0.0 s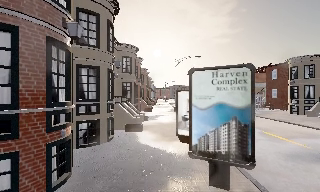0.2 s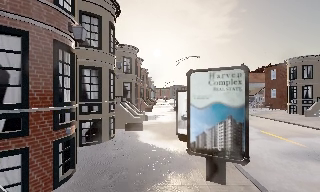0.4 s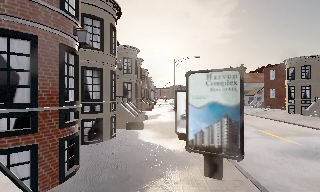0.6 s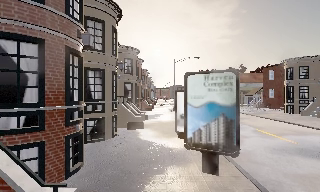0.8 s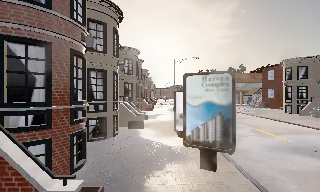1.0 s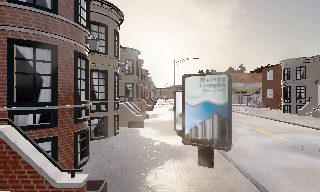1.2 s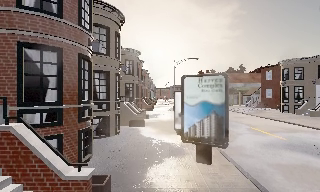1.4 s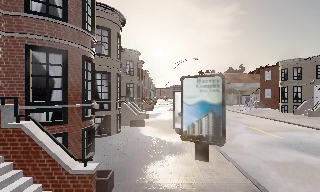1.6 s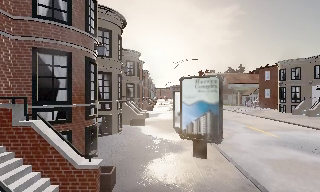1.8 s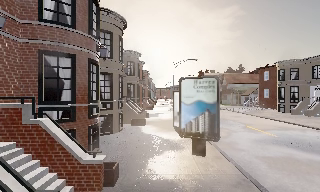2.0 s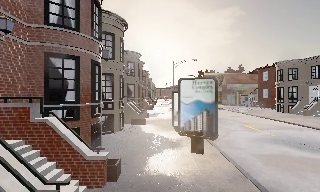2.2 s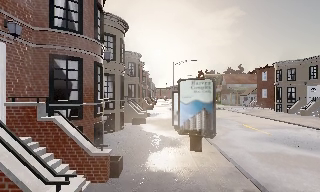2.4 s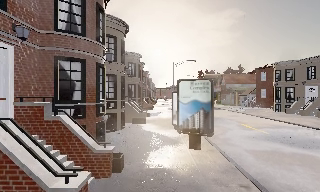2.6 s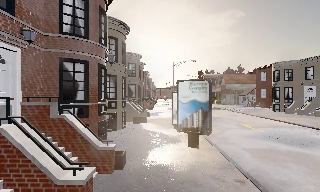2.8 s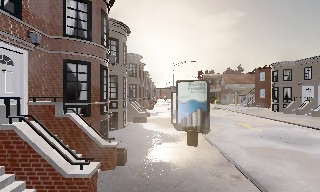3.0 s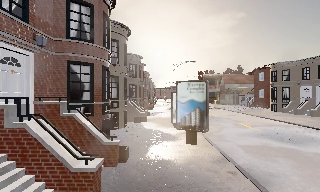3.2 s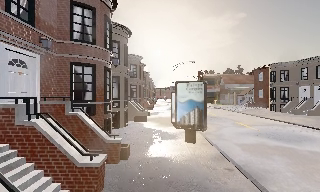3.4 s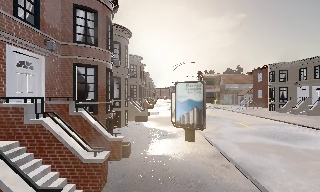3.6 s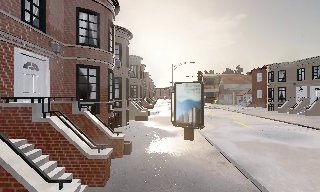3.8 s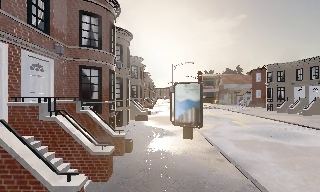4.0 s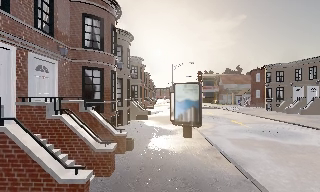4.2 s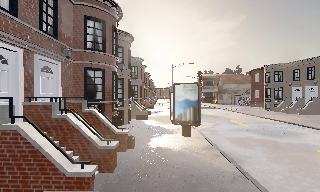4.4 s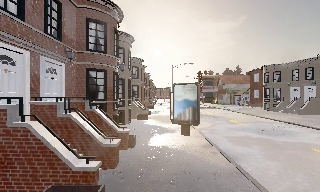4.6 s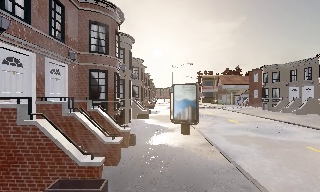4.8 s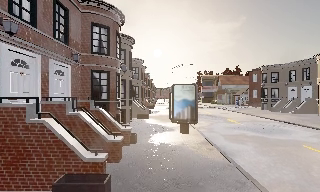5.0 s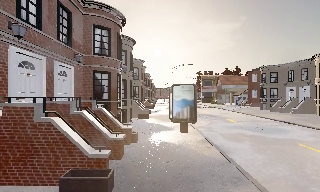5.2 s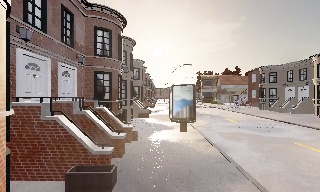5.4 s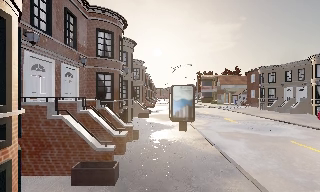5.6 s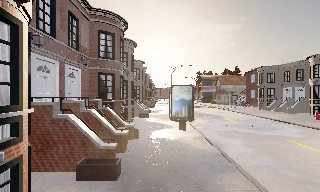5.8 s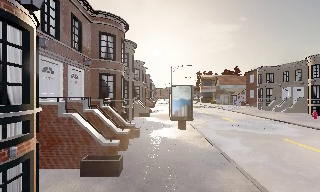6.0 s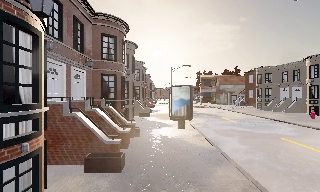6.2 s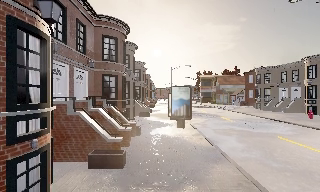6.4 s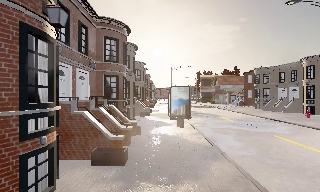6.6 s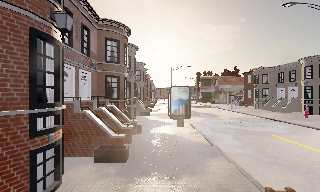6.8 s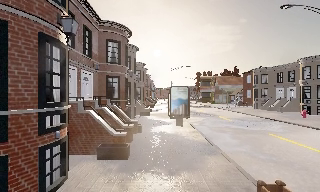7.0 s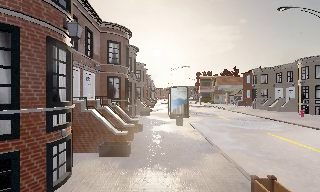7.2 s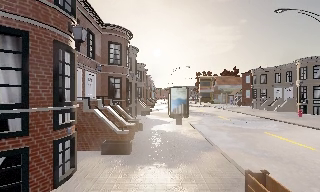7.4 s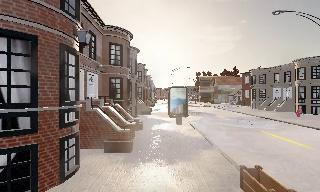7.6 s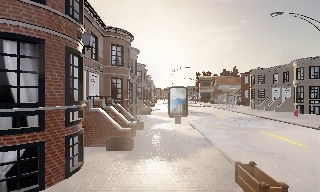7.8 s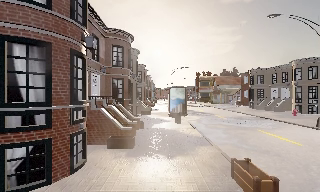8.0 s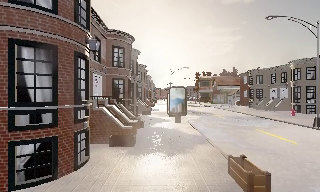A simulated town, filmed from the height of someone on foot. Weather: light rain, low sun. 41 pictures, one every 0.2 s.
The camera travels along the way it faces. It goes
backward.
0.0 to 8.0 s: The camera travels backward, about 9 m, so what stands in front gets smaller.
The film runs backward here.
